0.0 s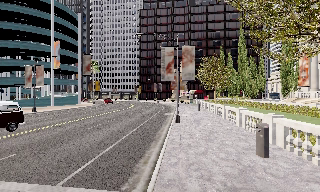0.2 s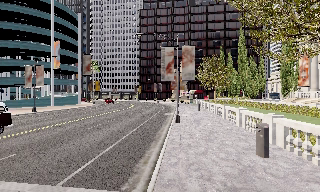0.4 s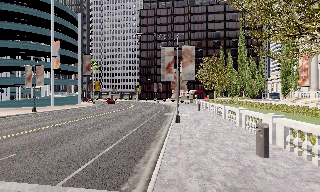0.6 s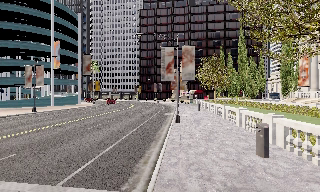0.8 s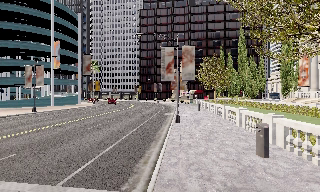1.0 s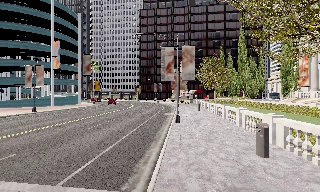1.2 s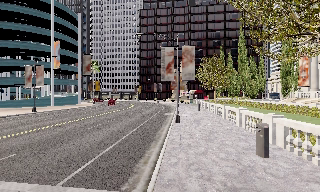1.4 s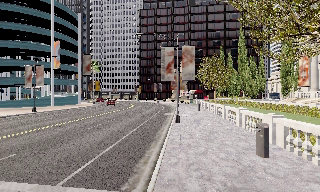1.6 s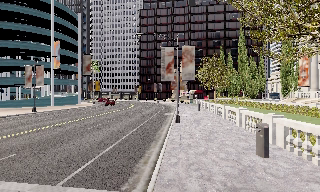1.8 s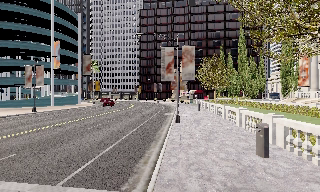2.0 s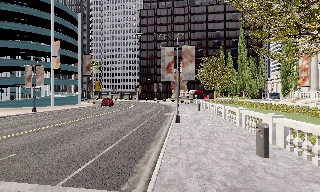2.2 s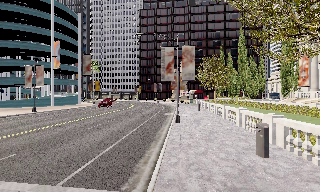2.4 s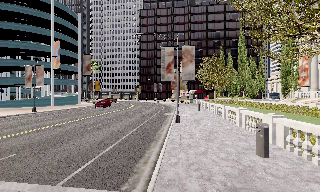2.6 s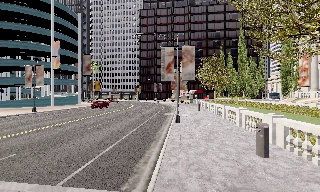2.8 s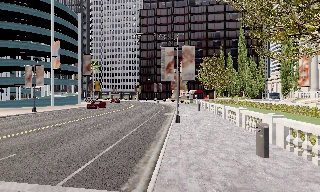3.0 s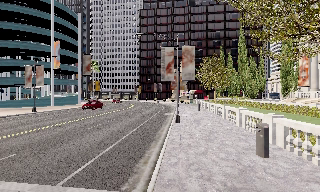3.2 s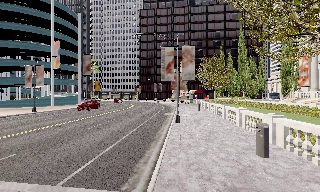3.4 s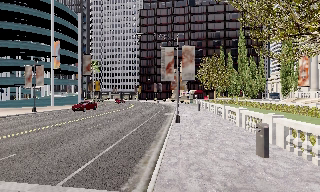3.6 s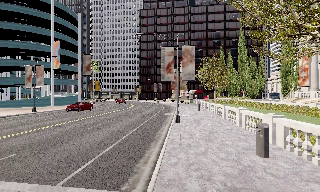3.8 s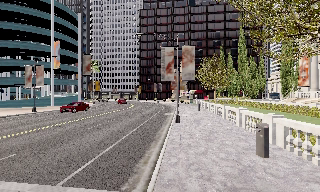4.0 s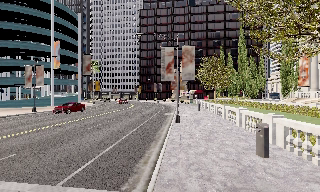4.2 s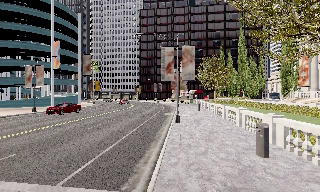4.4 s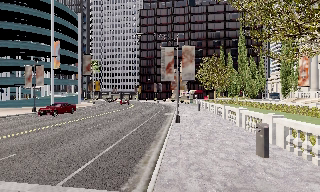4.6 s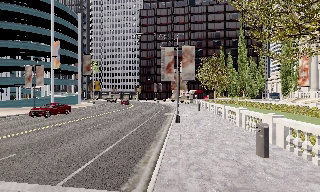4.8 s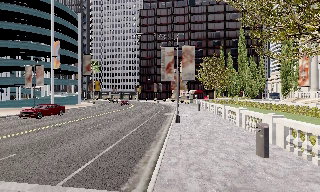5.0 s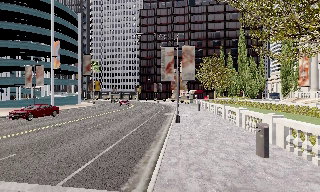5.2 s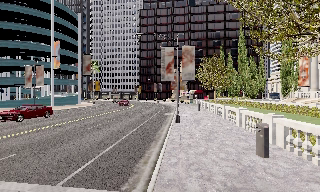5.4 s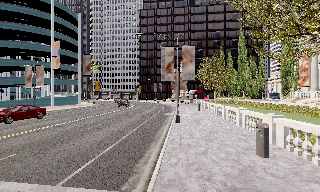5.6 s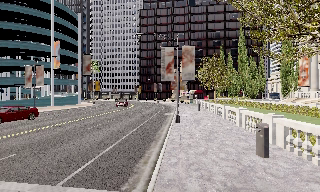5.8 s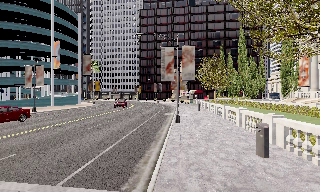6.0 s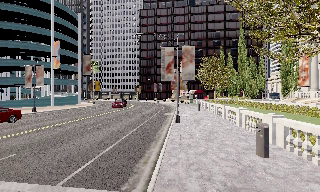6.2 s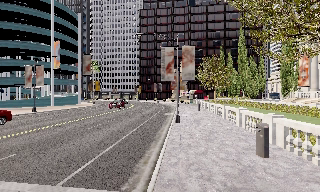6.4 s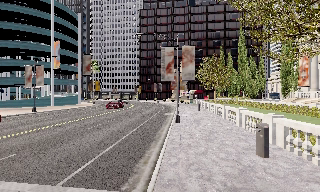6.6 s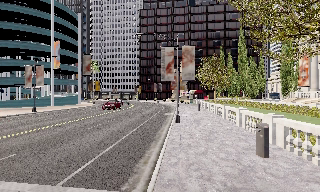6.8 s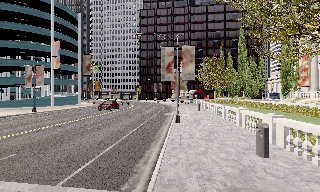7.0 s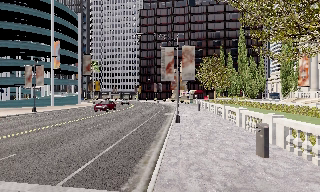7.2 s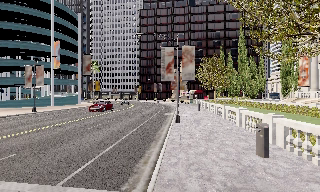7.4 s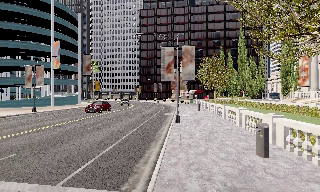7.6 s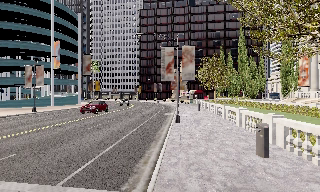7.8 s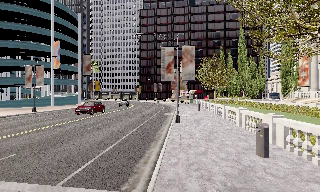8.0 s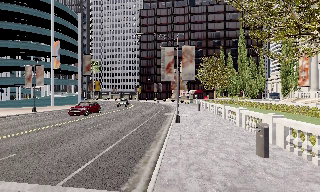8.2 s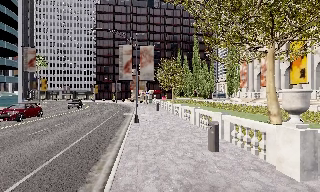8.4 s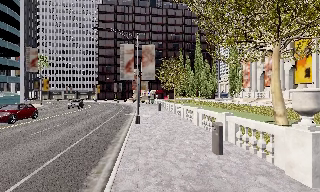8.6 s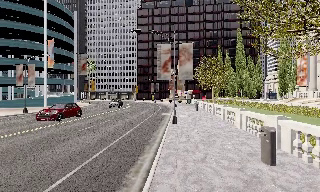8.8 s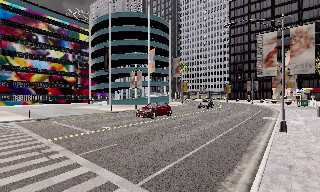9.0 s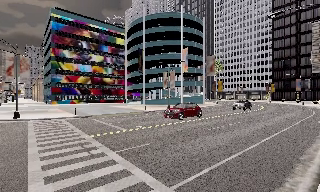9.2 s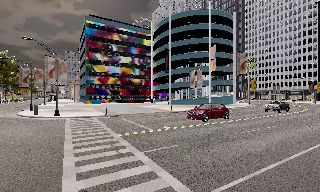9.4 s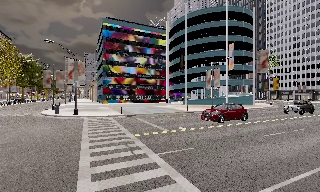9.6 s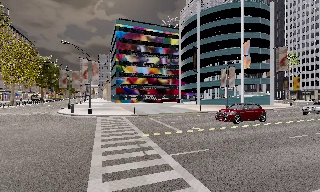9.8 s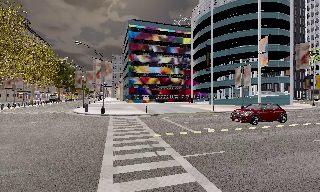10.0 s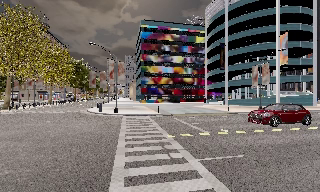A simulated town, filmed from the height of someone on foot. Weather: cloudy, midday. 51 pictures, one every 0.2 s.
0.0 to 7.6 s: The camera keeps its place and its aim.
7.6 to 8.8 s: The camera swings to its left by about 30 degrees, and the scene slides to the right. It travels forward, about 1 m. It gains speed.
8.8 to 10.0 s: The camera swings to its left by about 40 degrees, and the scene slides to the right. It travels forward, about 1.5 m.
The film runs forward here.
